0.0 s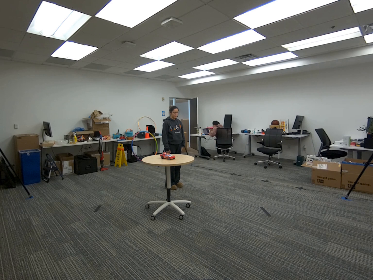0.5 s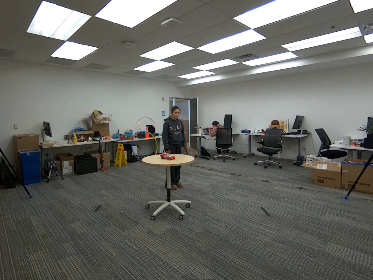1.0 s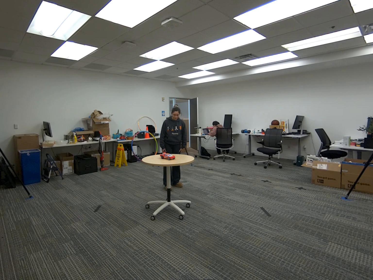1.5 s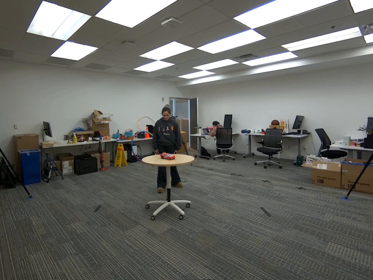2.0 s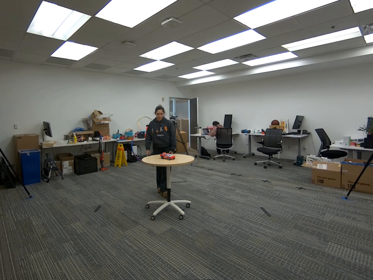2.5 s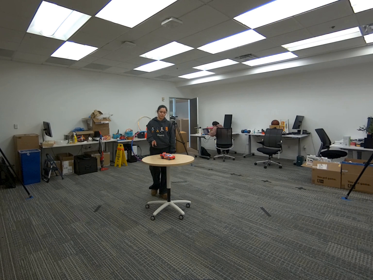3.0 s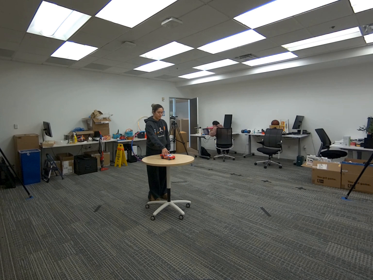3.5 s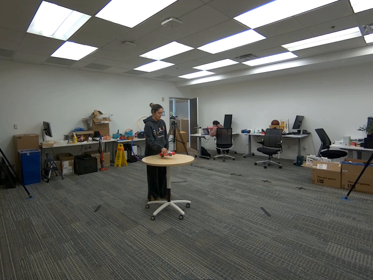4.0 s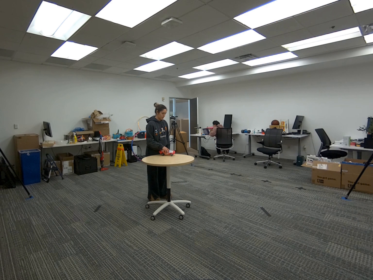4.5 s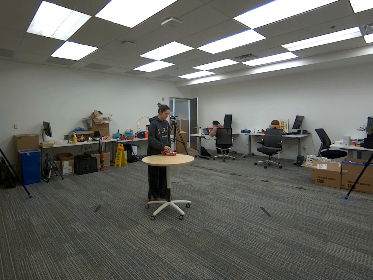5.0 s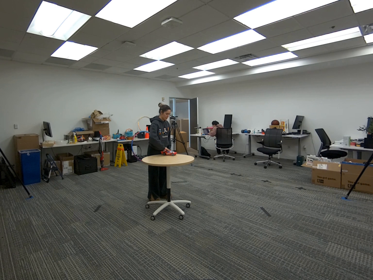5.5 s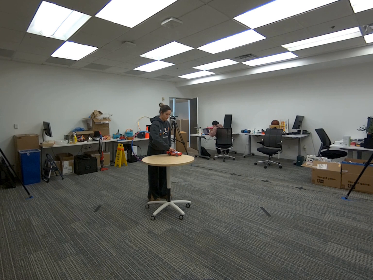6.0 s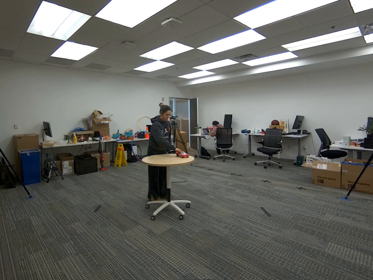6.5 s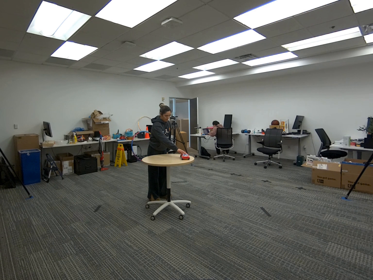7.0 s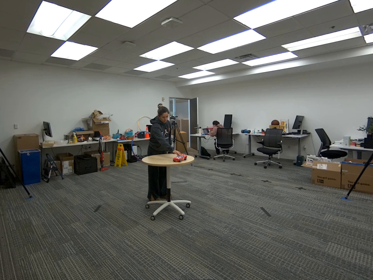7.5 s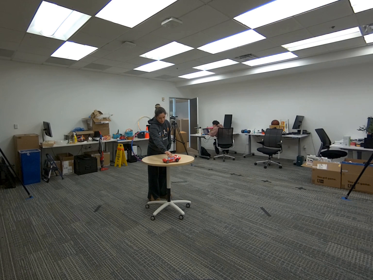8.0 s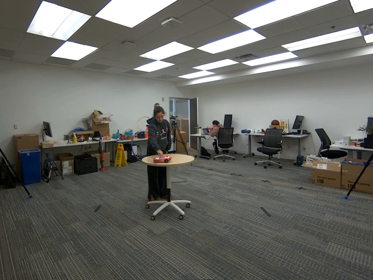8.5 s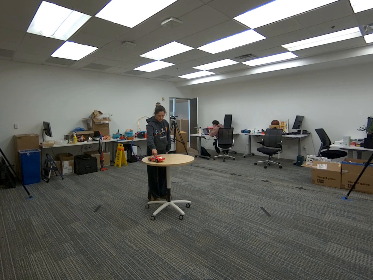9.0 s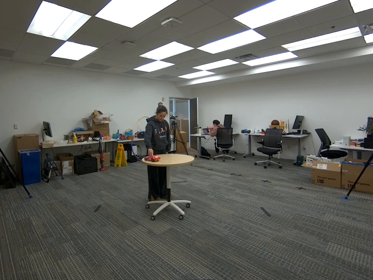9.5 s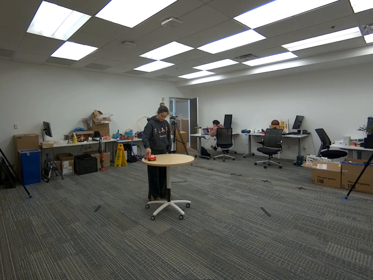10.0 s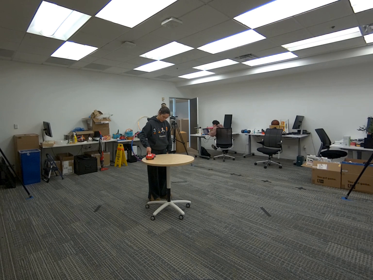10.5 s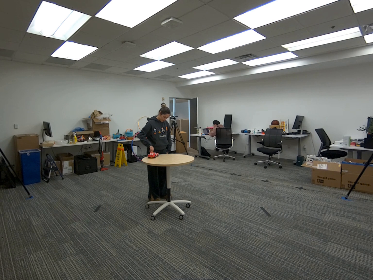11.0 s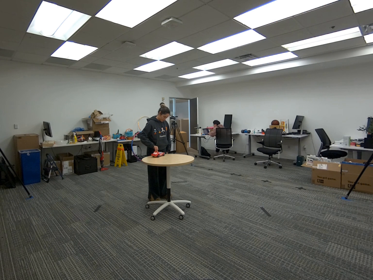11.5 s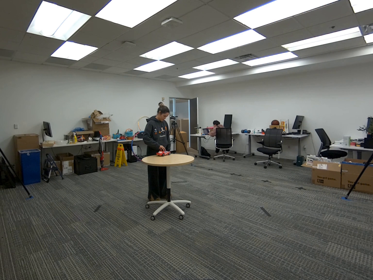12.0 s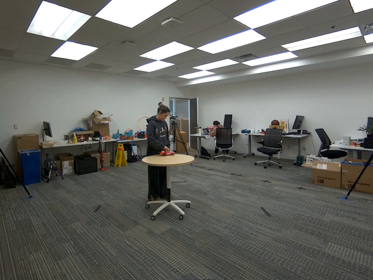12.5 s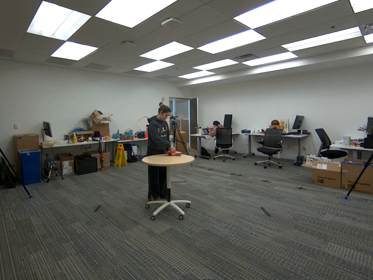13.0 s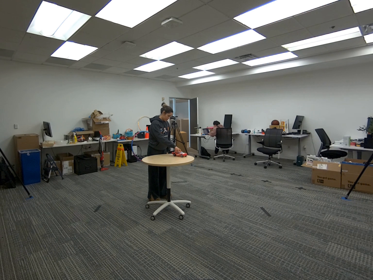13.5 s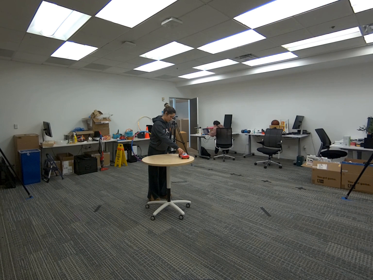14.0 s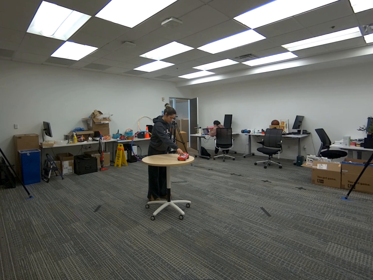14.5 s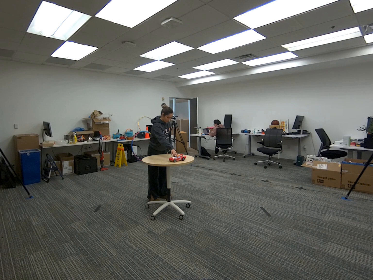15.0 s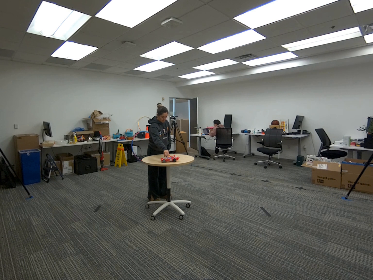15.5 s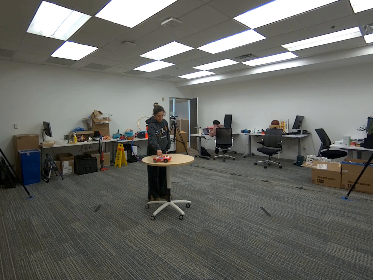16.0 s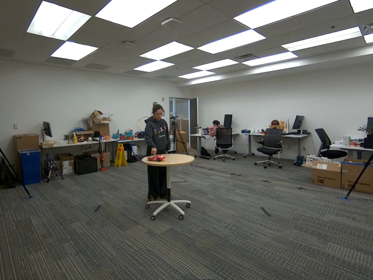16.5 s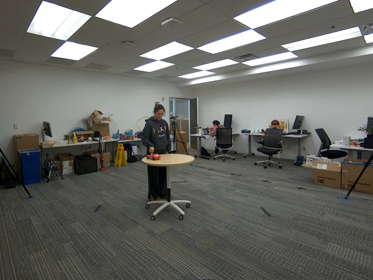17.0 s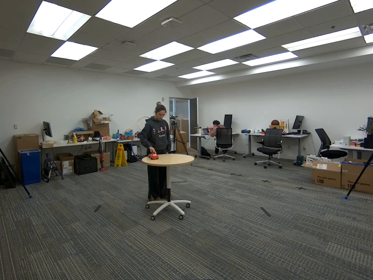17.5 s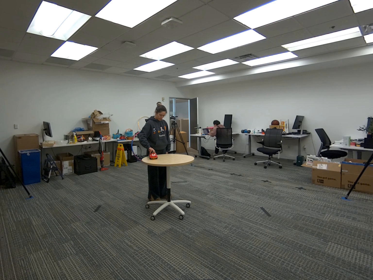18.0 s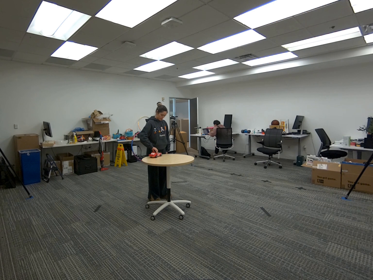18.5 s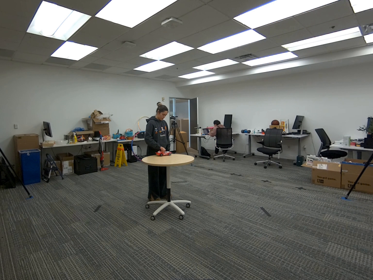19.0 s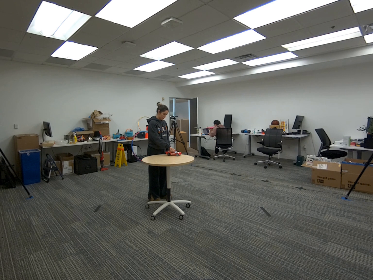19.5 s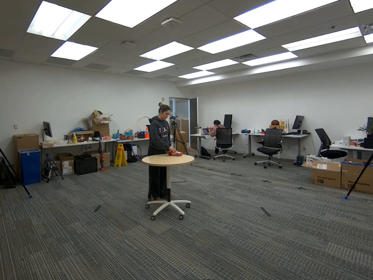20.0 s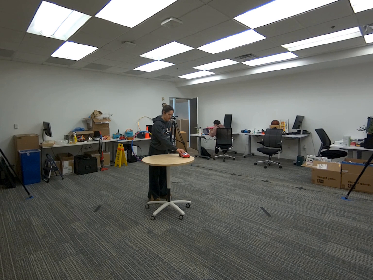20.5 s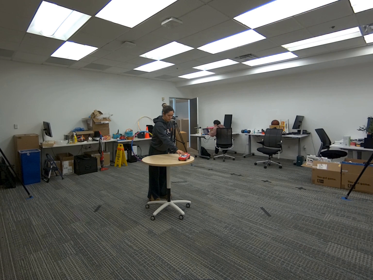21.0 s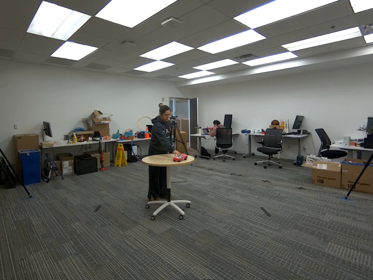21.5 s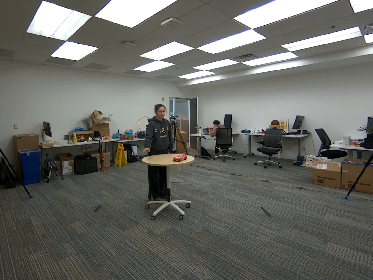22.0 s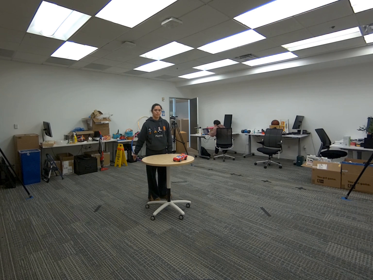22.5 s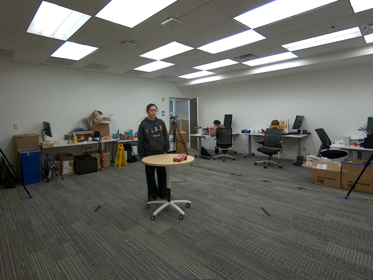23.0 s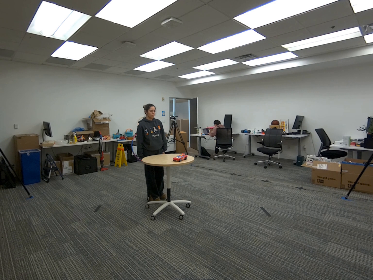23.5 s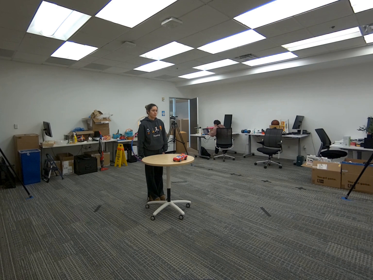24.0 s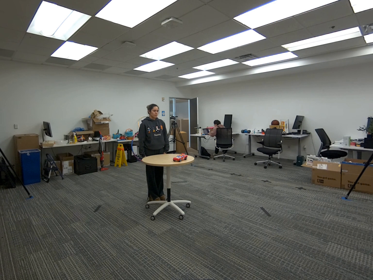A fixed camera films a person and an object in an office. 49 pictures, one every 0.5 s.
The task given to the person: Walk to the toy car on the round table, put your right hand on the toy car and roll the car around the surface of the table until finished.
